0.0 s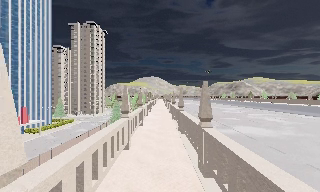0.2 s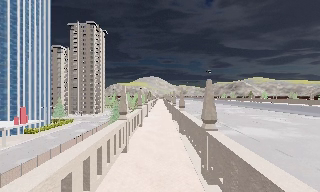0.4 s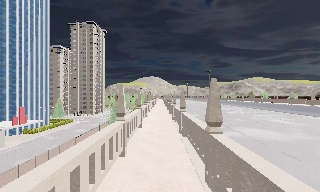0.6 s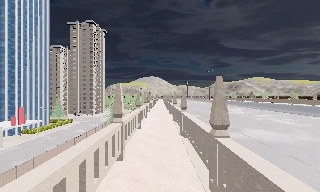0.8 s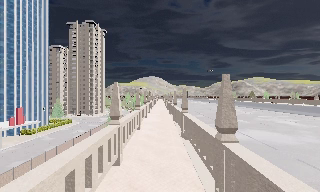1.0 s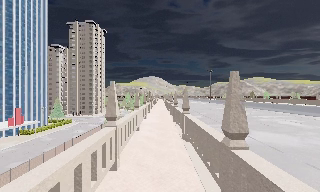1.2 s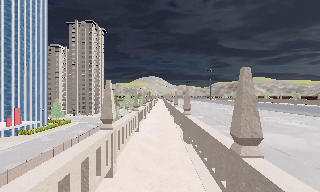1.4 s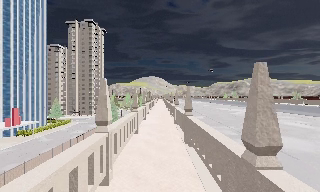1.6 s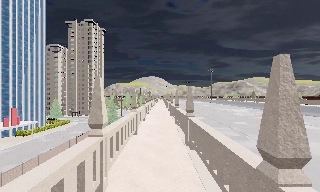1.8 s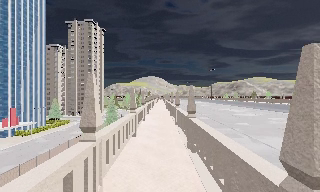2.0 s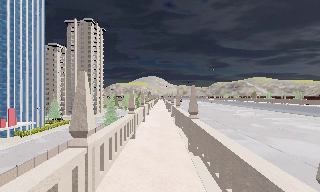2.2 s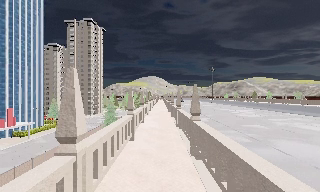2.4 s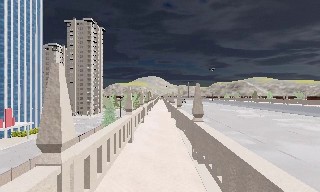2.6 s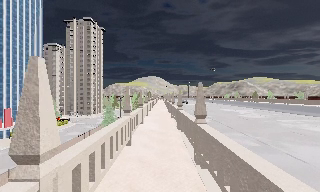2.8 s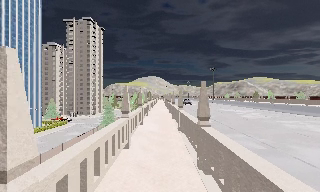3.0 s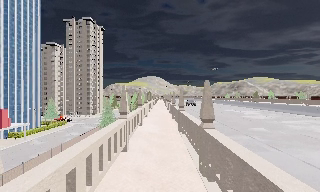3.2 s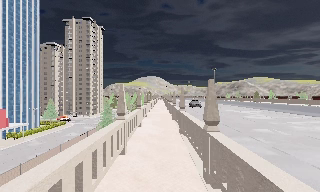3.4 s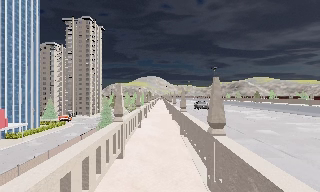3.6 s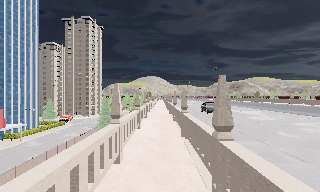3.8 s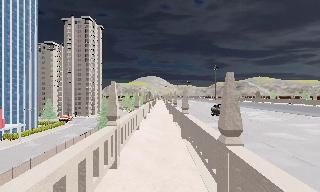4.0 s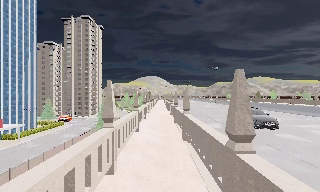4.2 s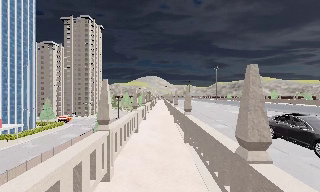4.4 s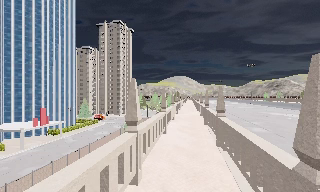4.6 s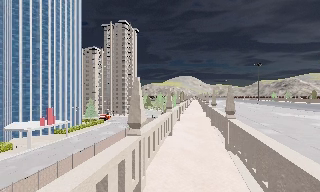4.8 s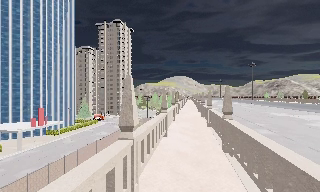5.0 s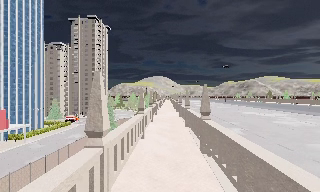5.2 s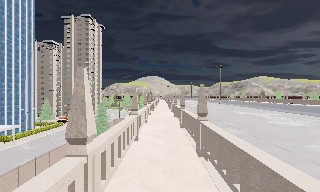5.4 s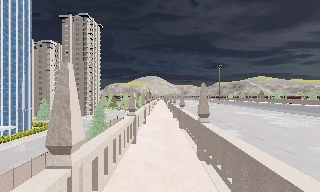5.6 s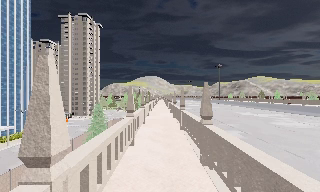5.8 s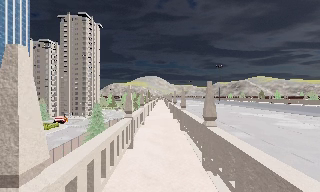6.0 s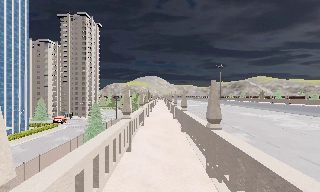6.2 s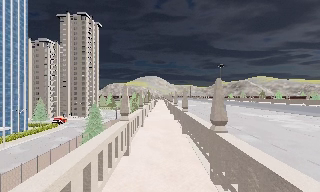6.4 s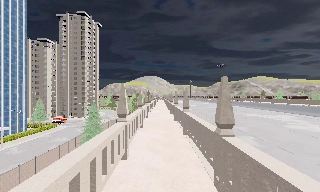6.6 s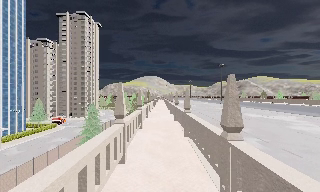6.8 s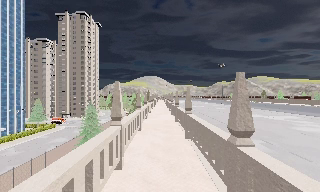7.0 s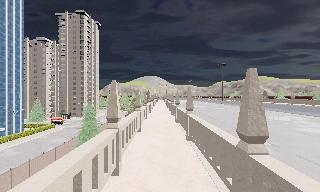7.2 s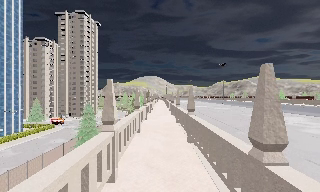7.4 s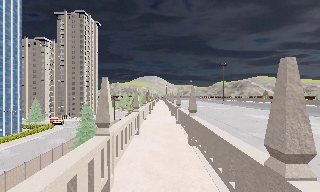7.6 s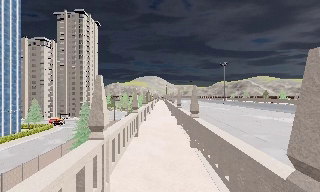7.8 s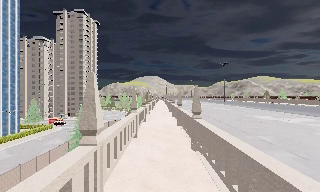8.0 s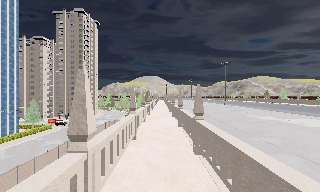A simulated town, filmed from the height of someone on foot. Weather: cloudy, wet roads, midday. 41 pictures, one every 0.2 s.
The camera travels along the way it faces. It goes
forward.
0.0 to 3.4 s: The camera travels forward, about 6 m, so what stands in front looms larger.
3.4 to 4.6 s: The camera pans to its left, which is counterclockwise from overhead, by about 10 degrees. It travels forward, about 2 m, so what stands in front looms larger.
4.6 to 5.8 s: The scene slides to the left, as the camera pans about 10 degrees to its right. It travels forward, about 2 m, so what stands in front looms larger.
5.8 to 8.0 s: The camera travels forward, about 4 m, so what stands in front looms larger.
The film runs forward here.
